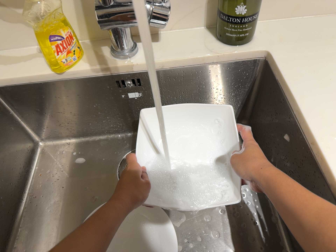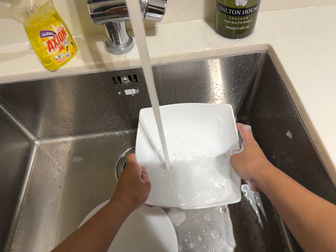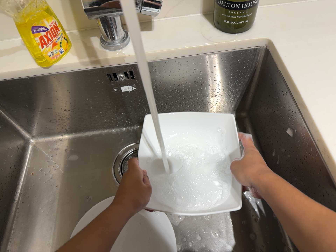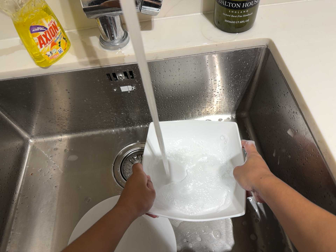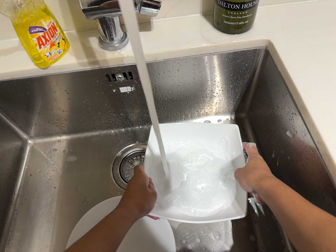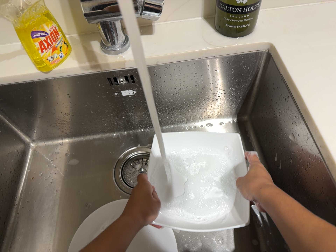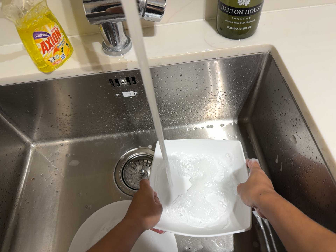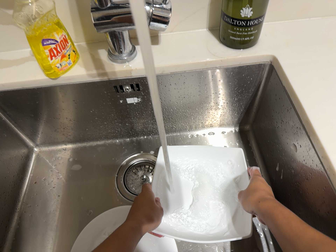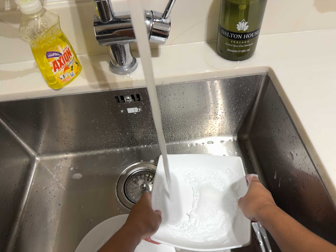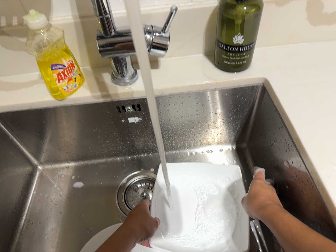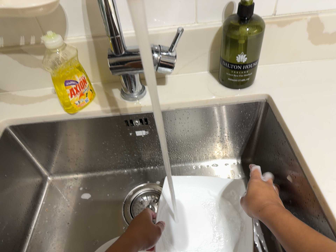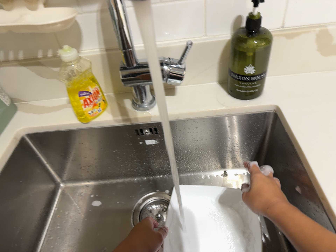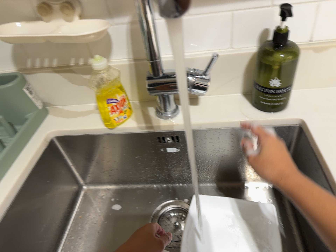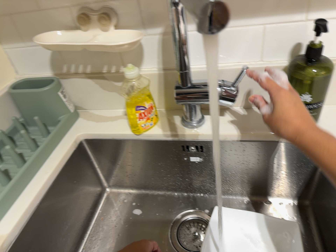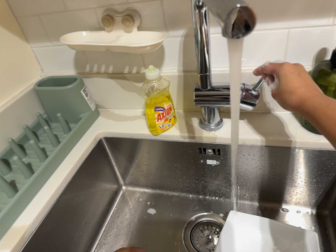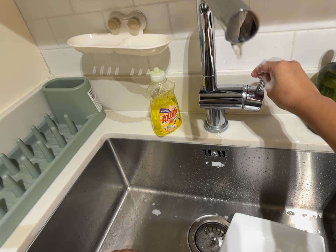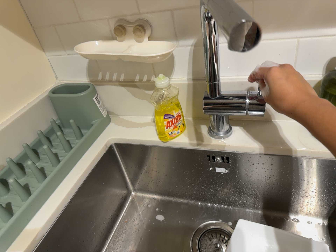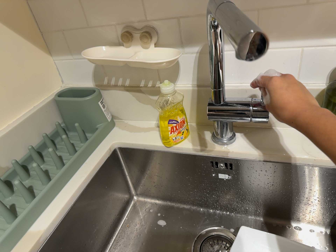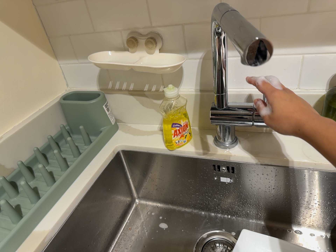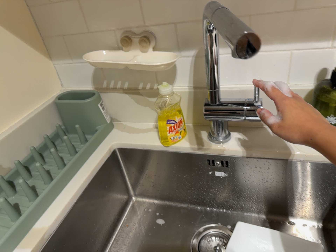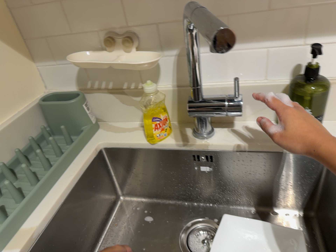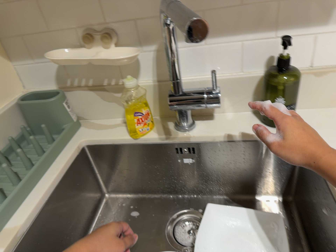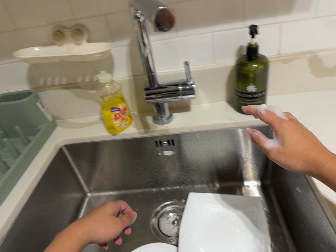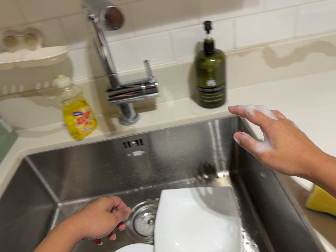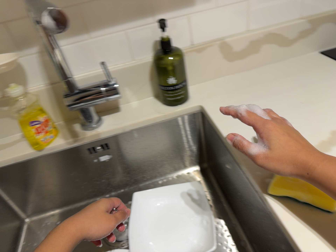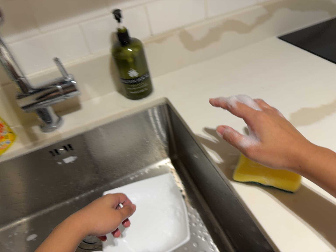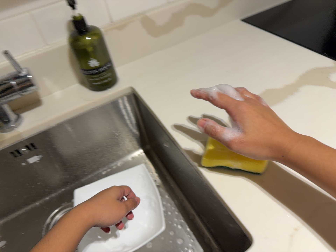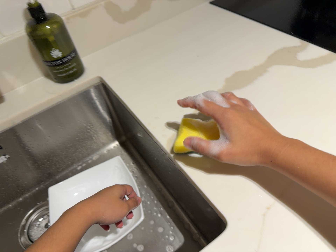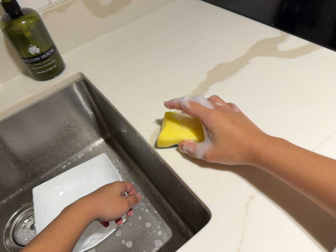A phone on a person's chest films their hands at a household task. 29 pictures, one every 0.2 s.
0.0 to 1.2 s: The camera shifts only a little, or ends up much as it began.
1.2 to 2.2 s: The camera travels backward, about 6 cm, so what stands in front gets smaller. Its aim tips toward the top of its view by about 10 degrees, and the scene shifts downward.
2.2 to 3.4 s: The scene slides to the right, as the camera pans about 15 degrees to its left. It rolls about its line of sight by about 10 degrees, and the scene rotates clockwise.
3.4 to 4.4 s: The camera swings to its right by about 15 degrees, and the scene slides to the left. It travels backward and toward the bottom of its view, about 8 cm, so what stands in front gets smaller. It rolls about its line of sight by about 10 degrees, and the scene rotates counterclockwise.
4.4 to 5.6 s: The camera swings to its right by about 30 degrees, and the scene slides to the left. It travels to its right, about 10 cm, so close, fixed things drift to the left. It rolls about its line of sight by about 25 degrees, and the scene rotates counterclockwise.
The film runs backward here.
